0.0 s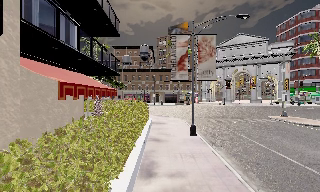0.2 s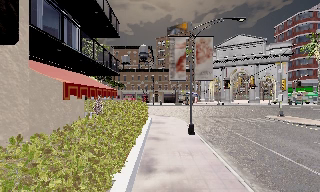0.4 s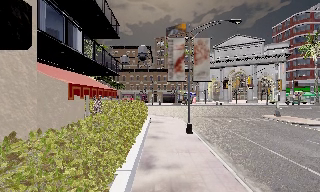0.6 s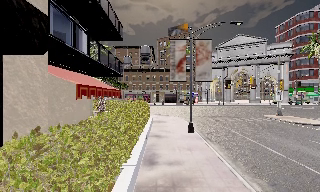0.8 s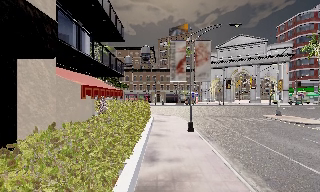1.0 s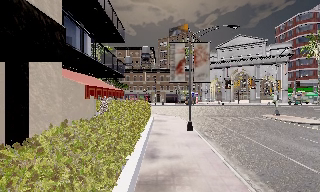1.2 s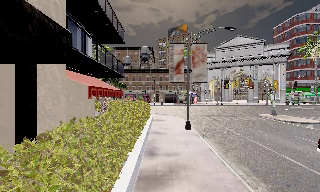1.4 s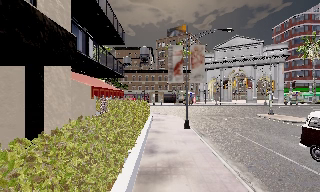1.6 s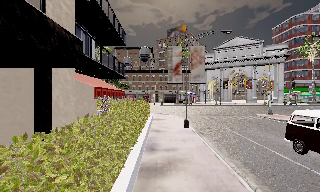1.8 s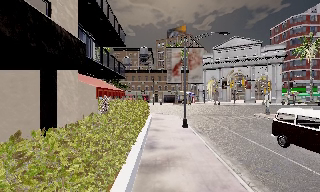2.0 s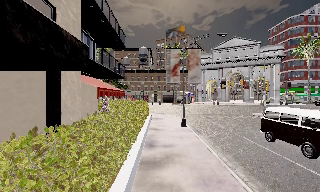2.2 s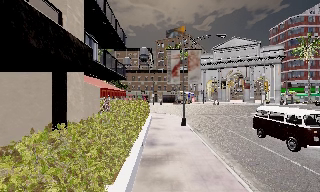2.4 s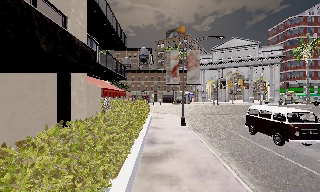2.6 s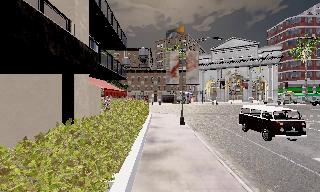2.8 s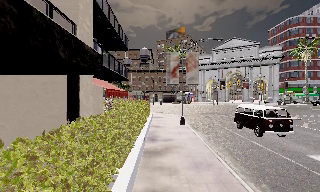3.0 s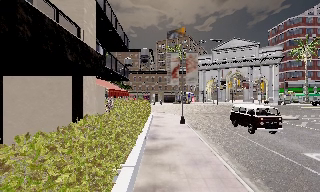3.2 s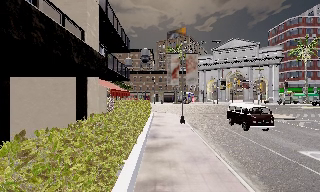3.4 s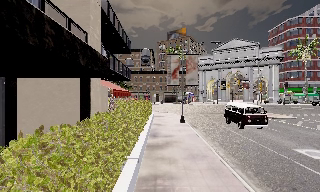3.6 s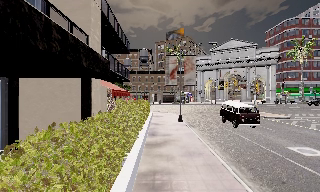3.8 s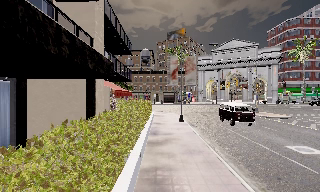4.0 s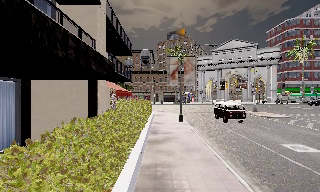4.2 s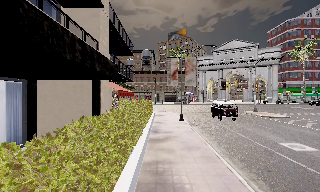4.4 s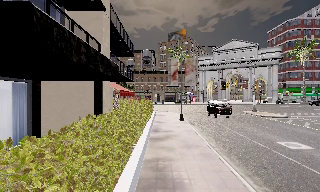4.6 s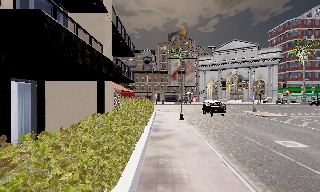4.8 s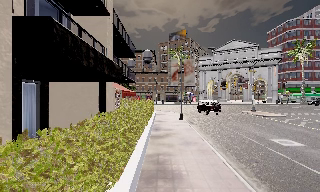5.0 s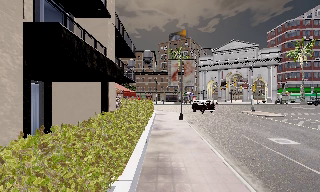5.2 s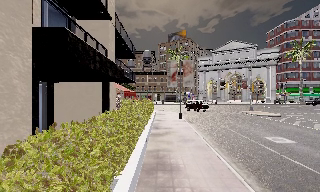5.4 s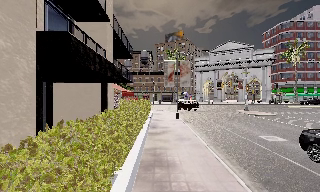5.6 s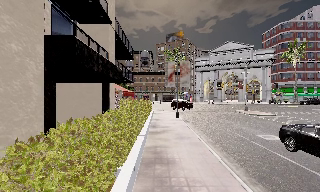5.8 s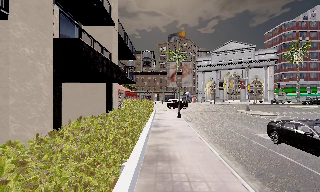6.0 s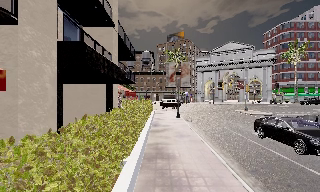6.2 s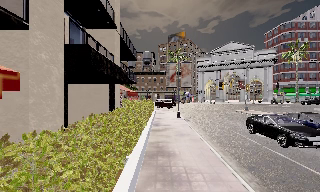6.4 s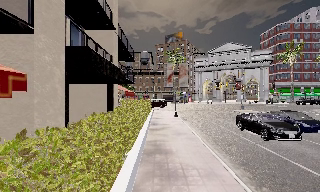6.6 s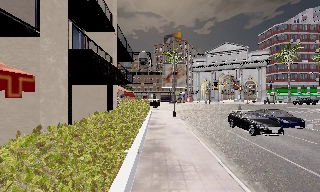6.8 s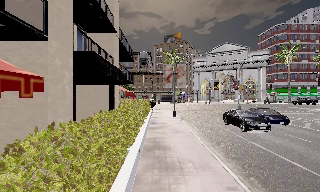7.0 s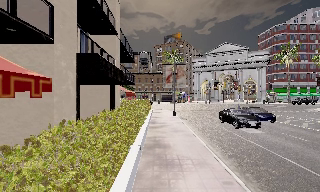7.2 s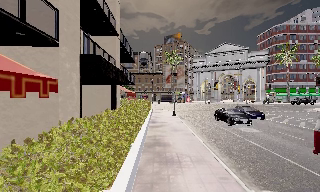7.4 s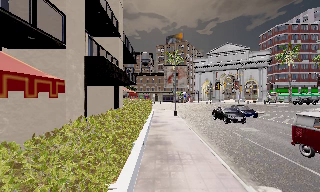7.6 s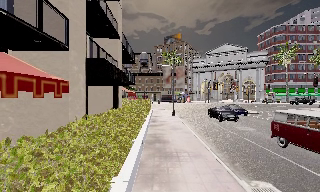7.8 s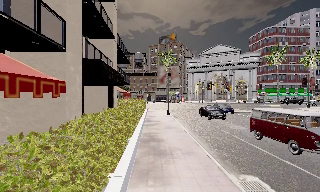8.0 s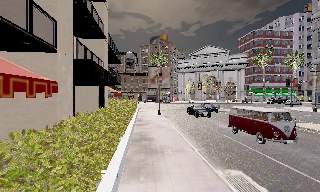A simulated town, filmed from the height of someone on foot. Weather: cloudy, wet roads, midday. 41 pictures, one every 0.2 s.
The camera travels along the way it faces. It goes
backward.
0.0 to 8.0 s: The camera travels backward, about 11 m, so what stands in front gets smaller.
The film runs backward here.
